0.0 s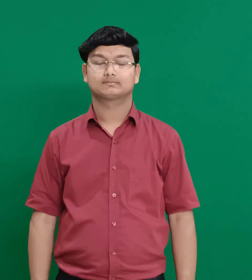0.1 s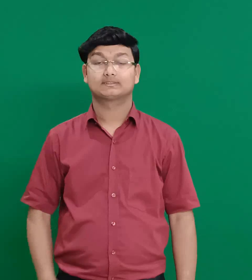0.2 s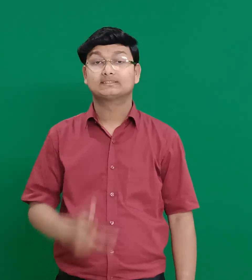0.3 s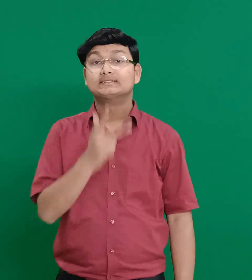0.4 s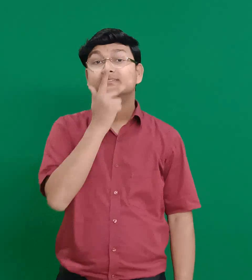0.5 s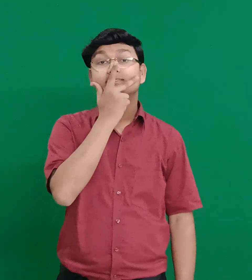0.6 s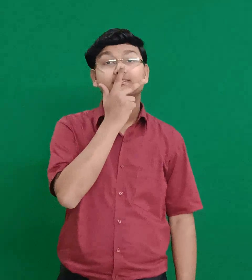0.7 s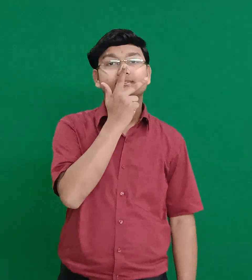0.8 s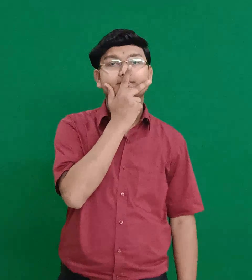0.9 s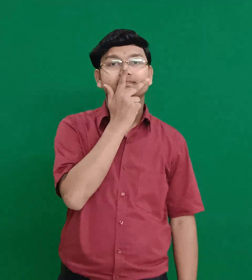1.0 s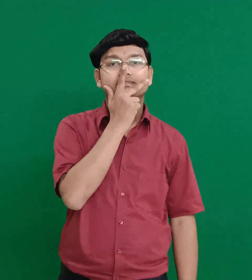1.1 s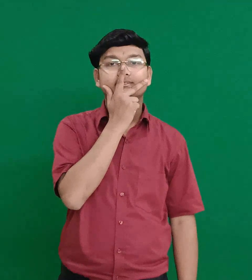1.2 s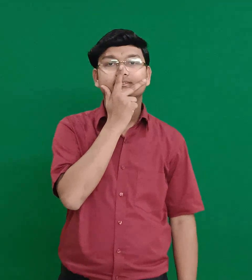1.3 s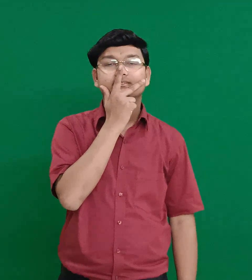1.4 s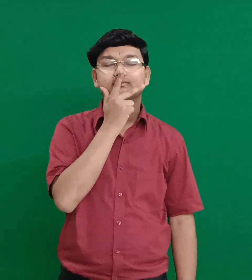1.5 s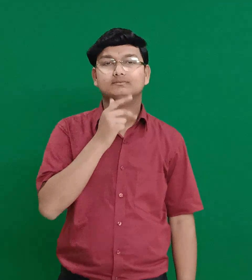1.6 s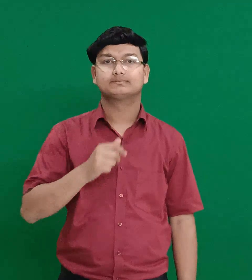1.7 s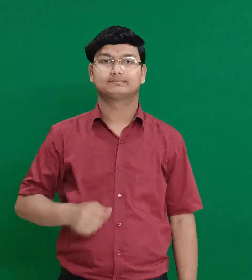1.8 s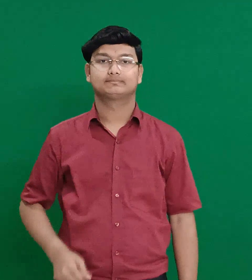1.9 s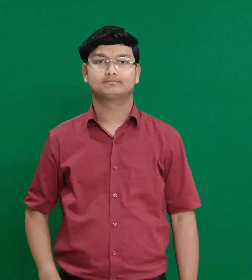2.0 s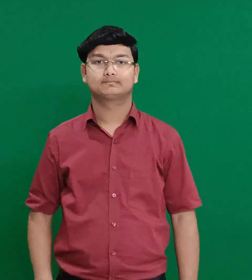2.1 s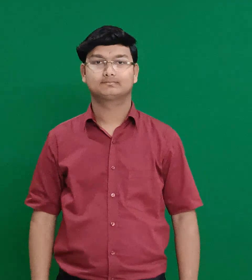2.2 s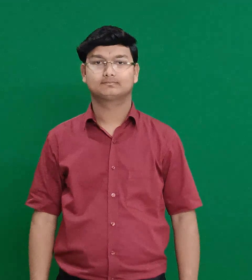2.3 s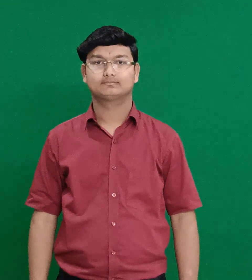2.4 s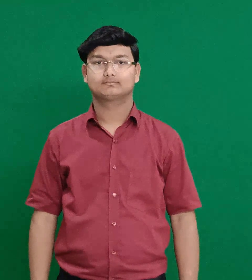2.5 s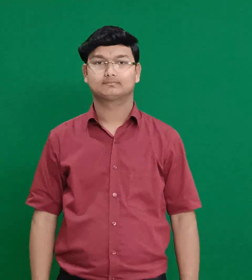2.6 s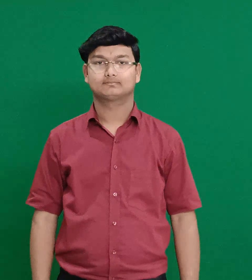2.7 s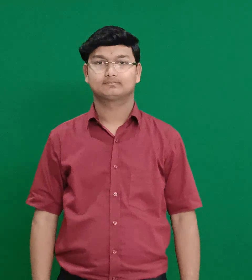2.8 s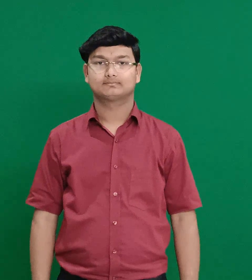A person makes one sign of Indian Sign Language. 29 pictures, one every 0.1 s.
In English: lehi
